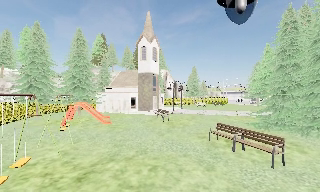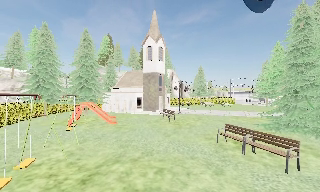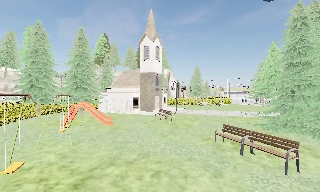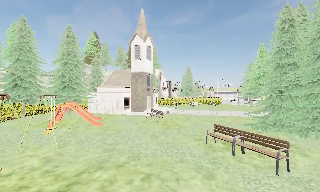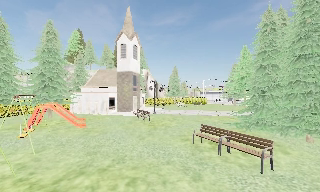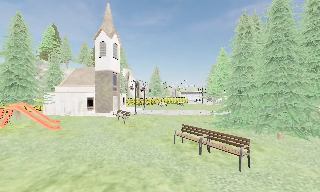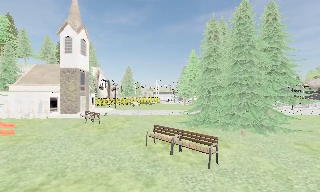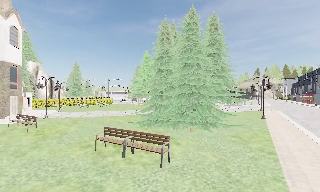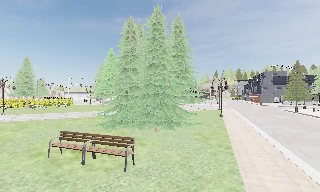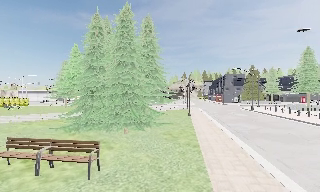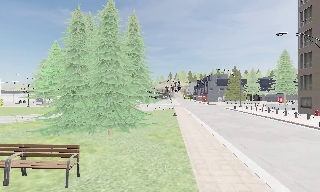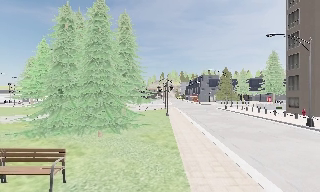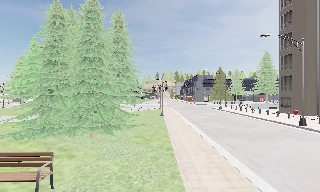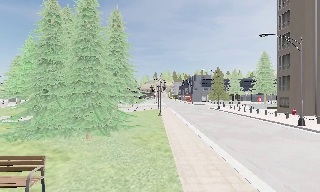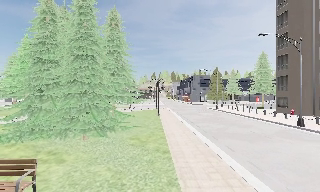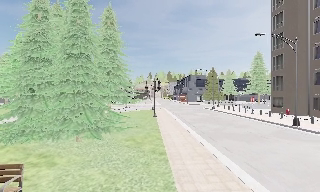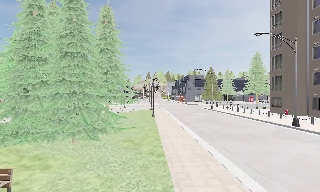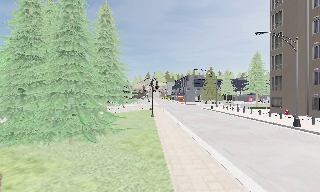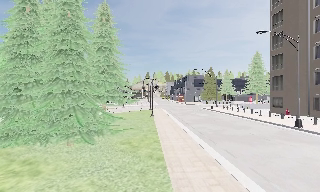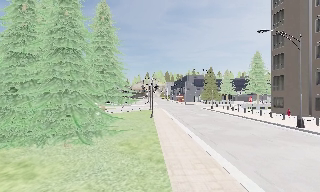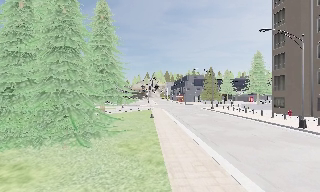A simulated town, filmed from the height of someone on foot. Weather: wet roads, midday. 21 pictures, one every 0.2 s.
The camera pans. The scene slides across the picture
to the left.
The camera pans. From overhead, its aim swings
clockwise.
0.0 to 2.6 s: The camera pans to its right, which is clockwise from overhead, by about 75 degrees. It travels forward, about 2.5 m.
2.6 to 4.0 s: The camera travels forward, about 1.5 m, so what stands in front looms larger.
The film runs forward here.
